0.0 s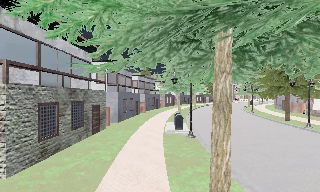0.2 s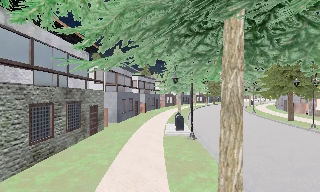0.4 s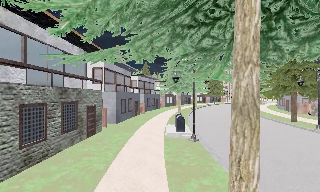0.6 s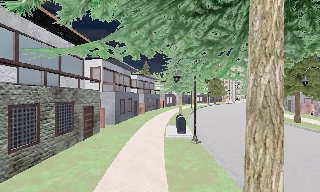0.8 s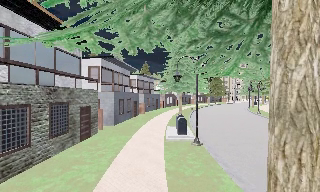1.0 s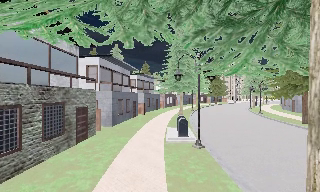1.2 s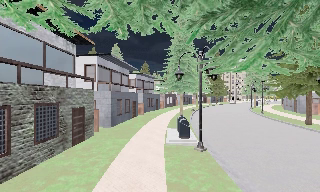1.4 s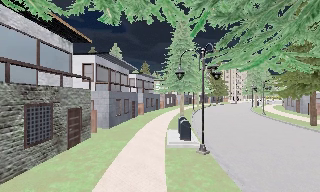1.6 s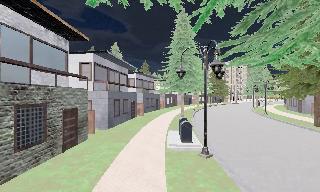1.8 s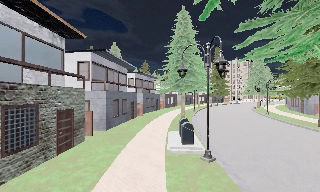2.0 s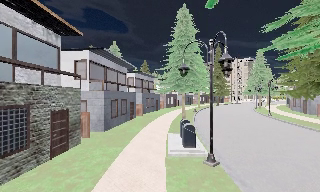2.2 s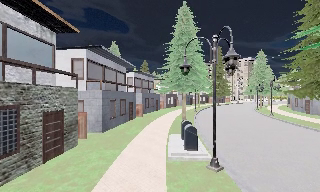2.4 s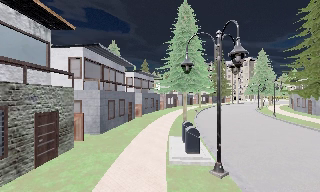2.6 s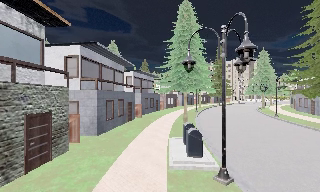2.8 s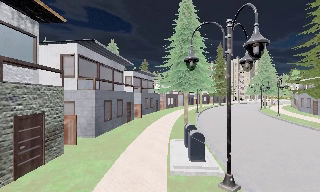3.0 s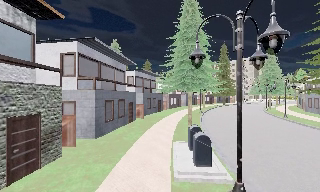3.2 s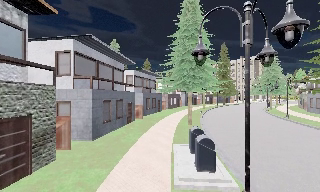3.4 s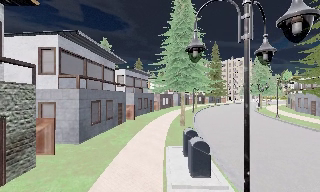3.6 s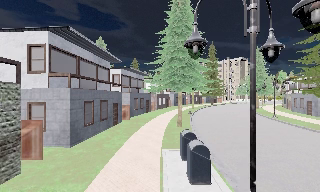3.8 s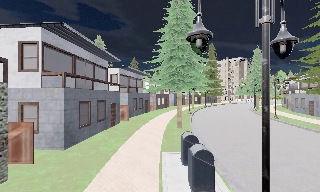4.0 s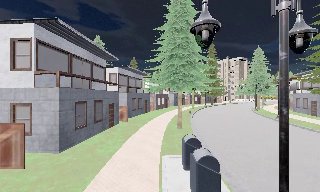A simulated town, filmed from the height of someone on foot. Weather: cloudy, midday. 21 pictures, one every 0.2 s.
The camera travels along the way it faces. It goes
forward.
0.0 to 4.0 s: The camera travels forward, about 8 m, so what stands in front looms larger.
The film runs forward here.
